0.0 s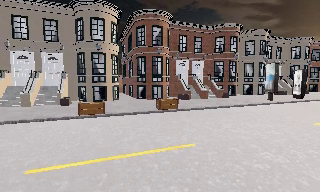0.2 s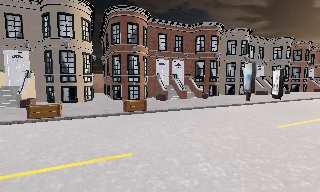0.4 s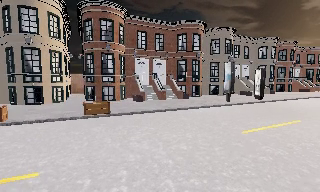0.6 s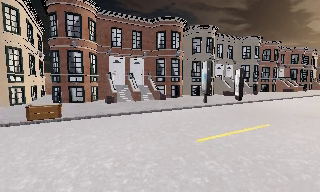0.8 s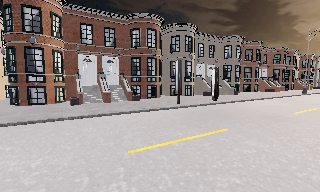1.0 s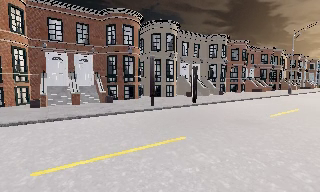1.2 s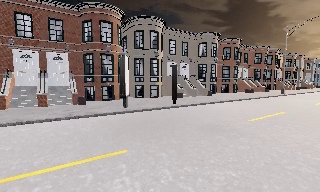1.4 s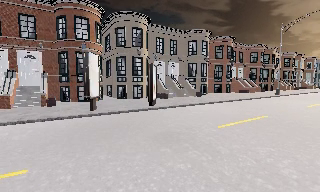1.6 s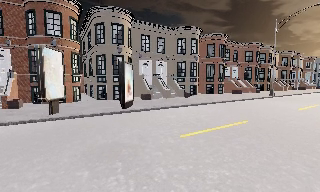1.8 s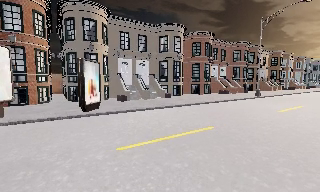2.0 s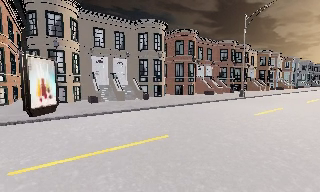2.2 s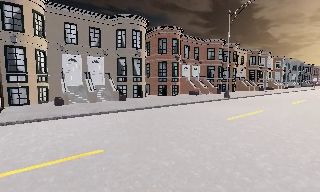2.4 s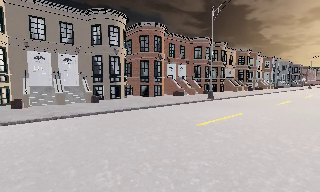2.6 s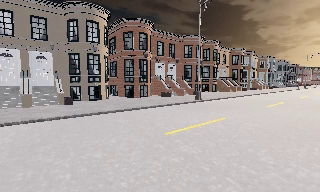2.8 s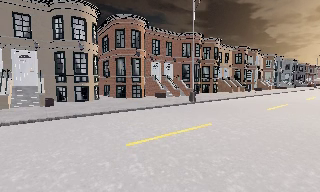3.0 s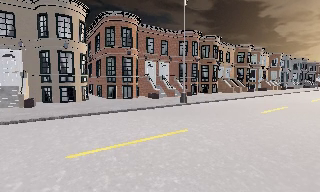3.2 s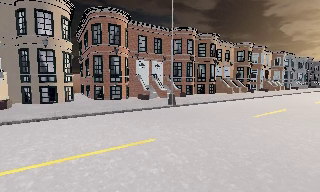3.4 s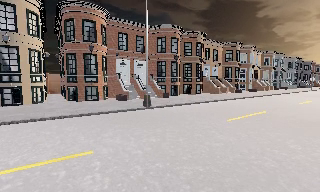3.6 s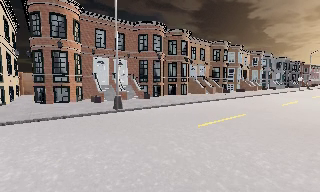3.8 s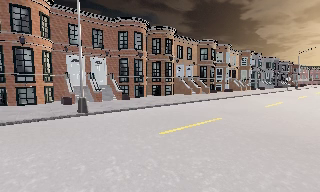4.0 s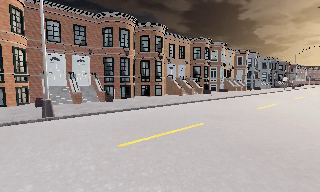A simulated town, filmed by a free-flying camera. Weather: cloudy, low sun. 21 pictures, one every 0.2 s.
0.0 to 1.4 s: The scene slides to the left, as the camera pans about 10 degrees to its right. It travels to its right and forward, about 11 m, so close, fixed things drift to the left.
1.4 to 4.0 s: The camera travels to its right and forward, about 19 m, so close, fixed things drift to the left.
The film runs forward here.
